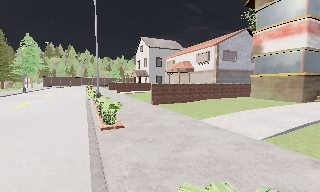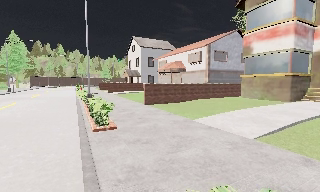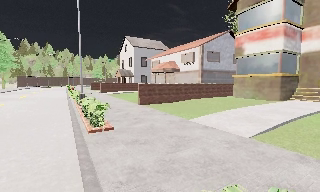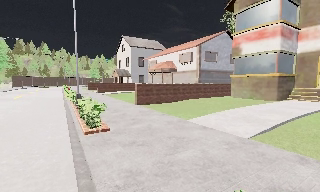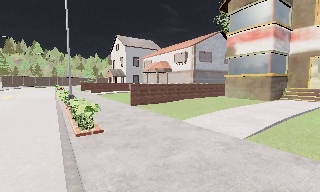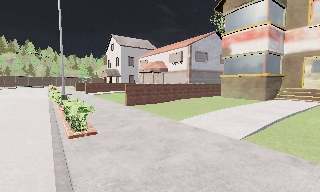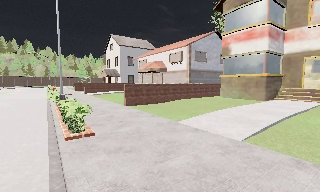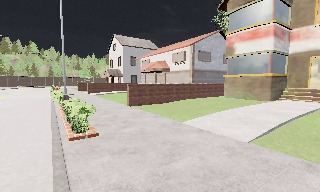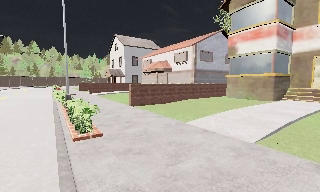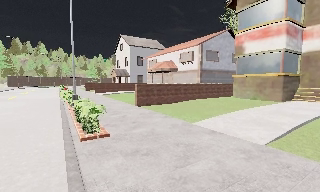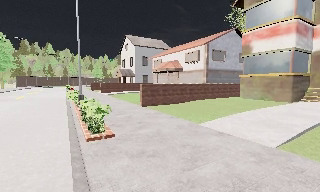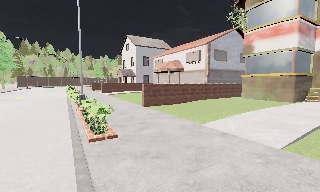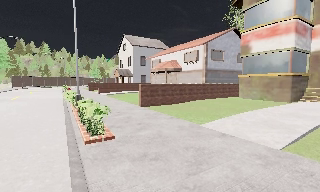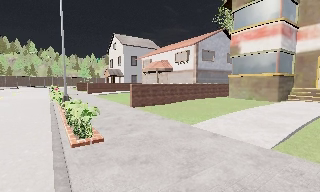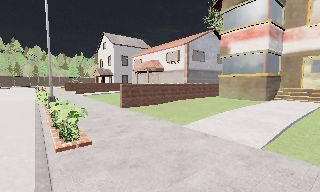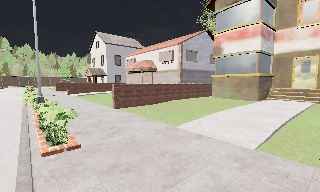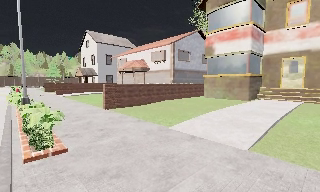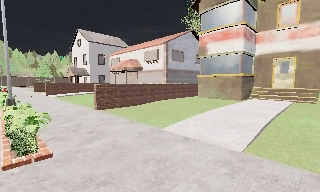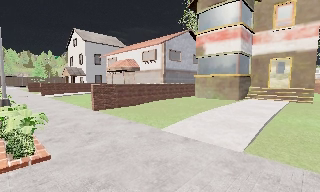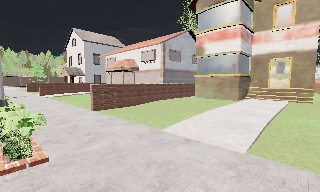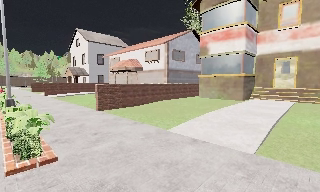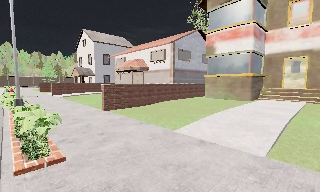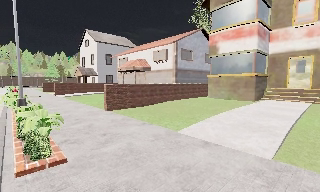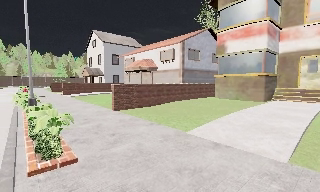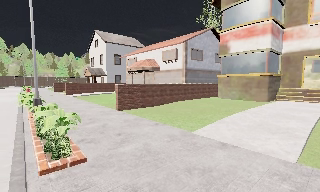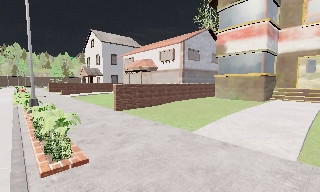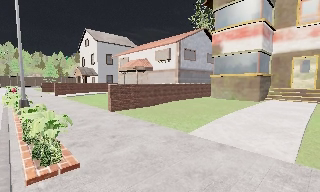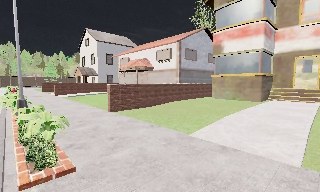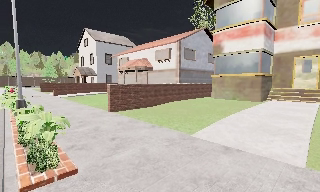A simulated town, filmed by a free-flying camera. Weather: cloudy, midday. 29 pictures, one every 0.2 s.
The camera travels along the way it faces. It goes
forward.
0.0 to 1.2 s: The camera swings to its right by about 10 degrees, and the scene slides to the left.
1.2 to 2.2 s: The camera shifts only a little, or ends up much as it began.
2.2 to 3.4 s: The camera swings to its right by about 15 degrees, and the scene slides to the left. It travels forward, about 0.5 m, so what stands in front looms larger.
3.4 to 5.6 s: The camera travels to its left and forward, about 1 m, so close, fixed things drift to the right.
The film runs forward here.
